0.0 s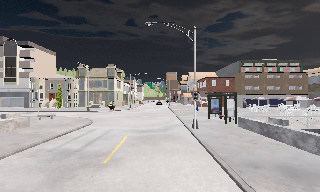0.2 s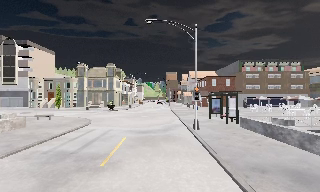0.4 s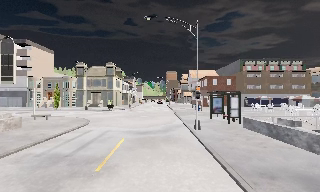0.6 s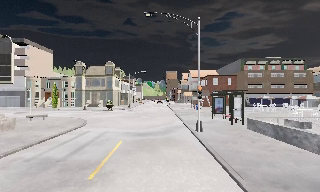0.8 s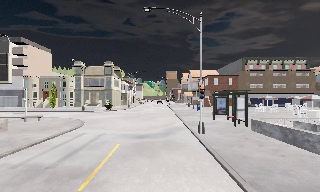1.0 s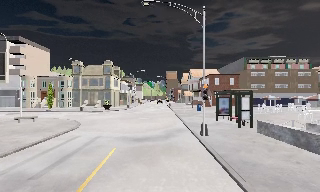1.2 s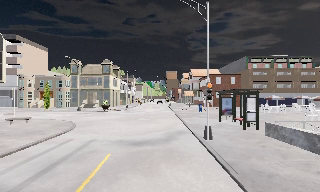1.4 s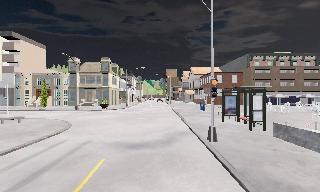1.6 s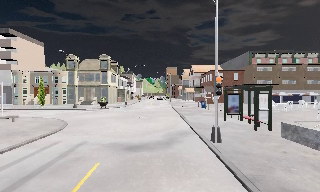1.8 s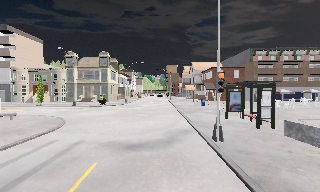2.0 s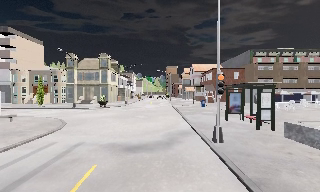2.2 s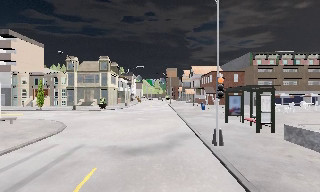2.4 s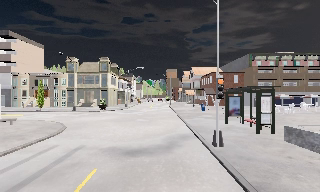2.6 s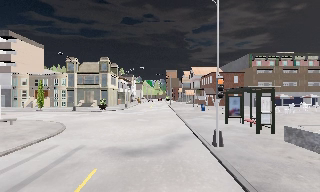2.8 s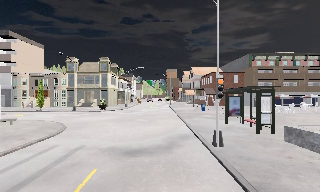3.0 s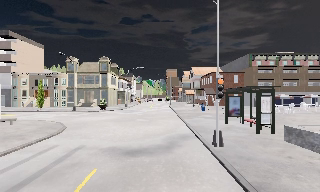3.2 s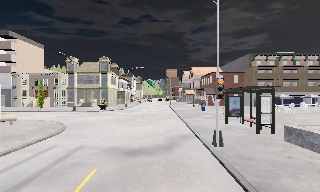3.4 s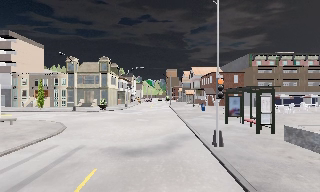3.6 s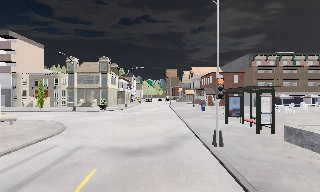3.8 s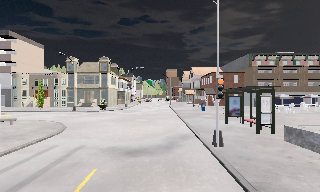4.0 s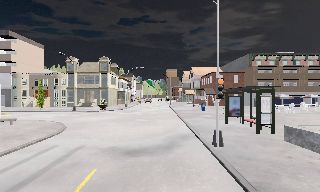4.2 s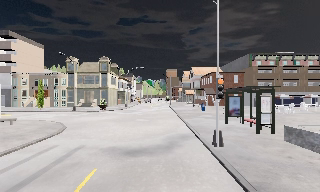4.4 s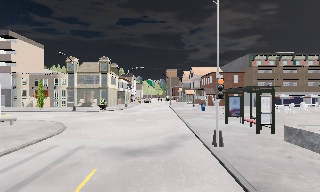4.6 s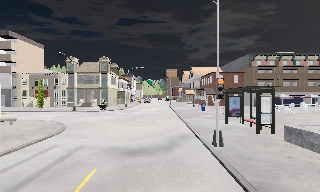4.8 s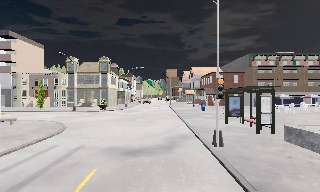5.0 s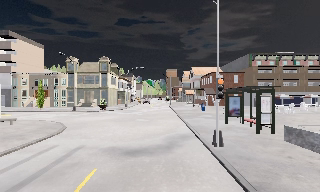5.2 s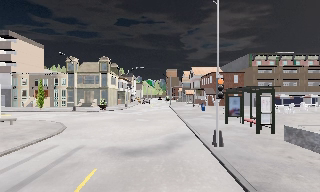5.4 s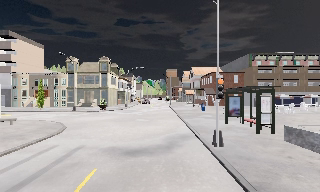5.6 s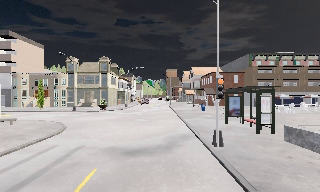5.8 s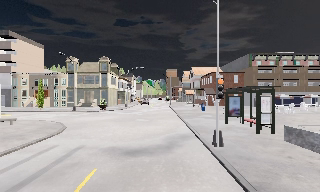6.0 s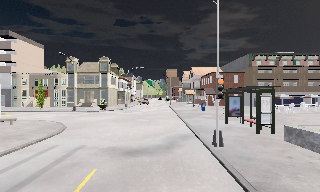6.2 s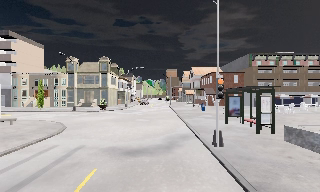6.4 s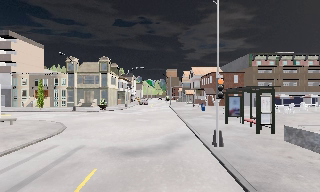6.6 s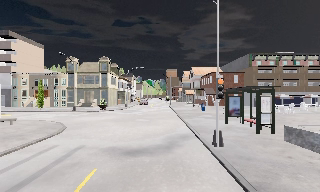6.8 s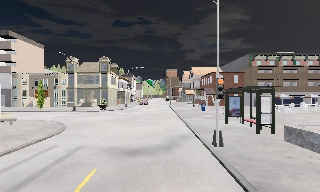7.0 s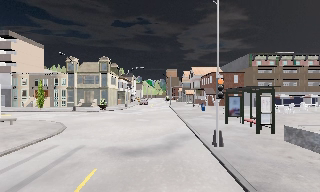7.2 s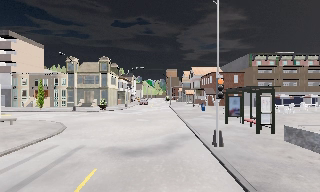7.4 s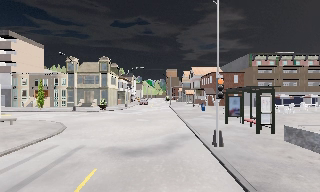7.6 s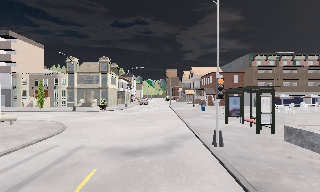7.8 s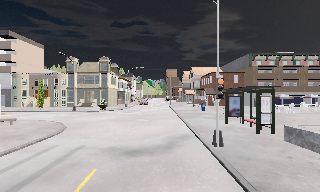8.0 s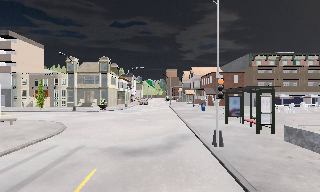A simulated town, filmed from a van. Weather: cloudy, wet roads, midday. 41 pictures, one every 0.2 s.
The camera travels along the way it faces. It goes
forward.
0.0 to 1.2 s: The camera travels forward, about 3 m, so what stands in front looms larger. It gains speed.
1.2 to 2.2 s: The camera travels forward, about 1.5 m, so what stands in front looms larger. It loses speed.
2.2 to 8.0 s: The camera keeps its place and its aim.
The film runs forward here.
